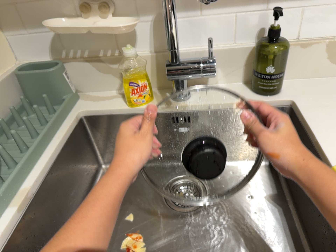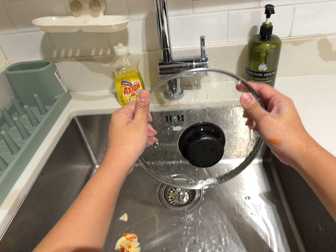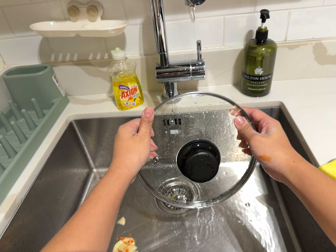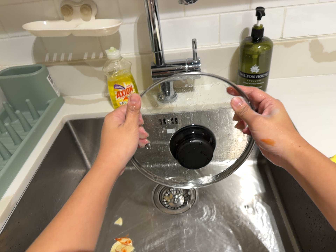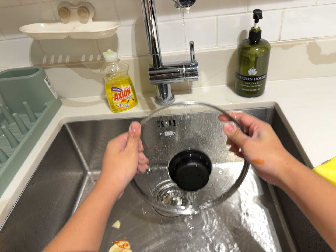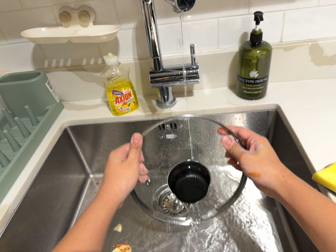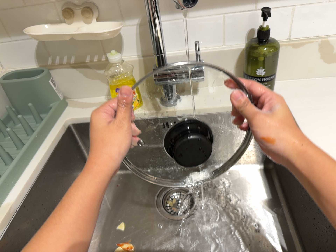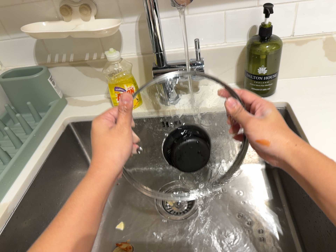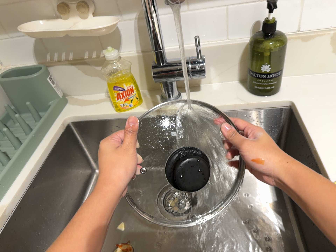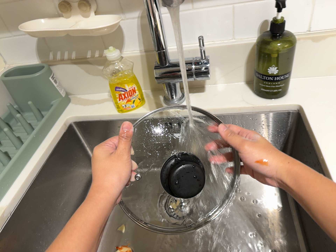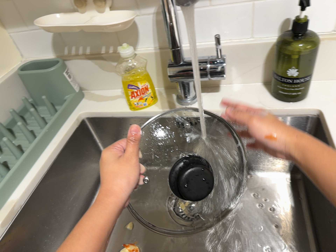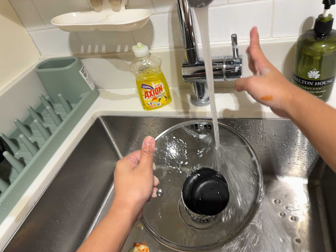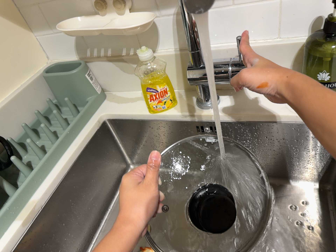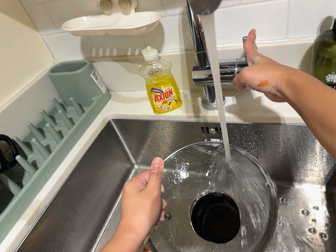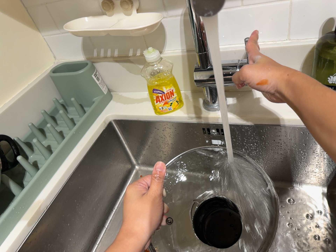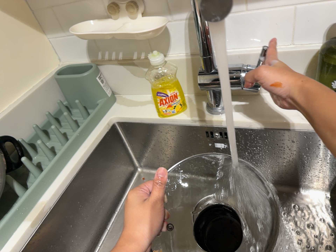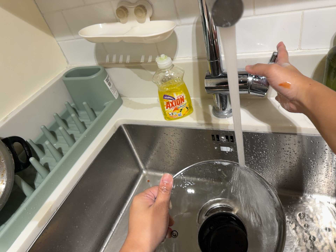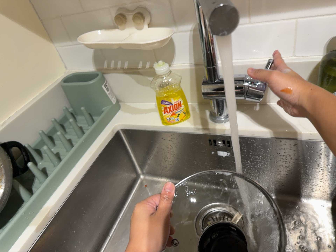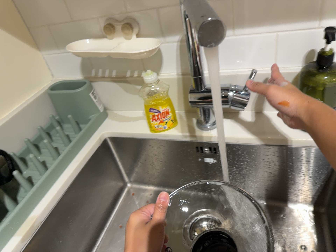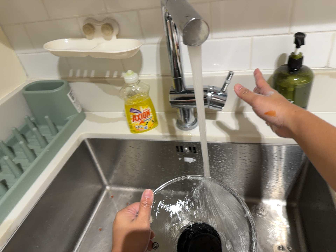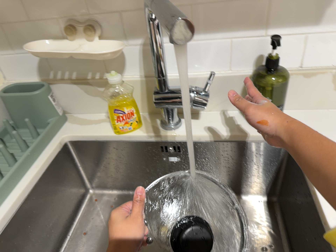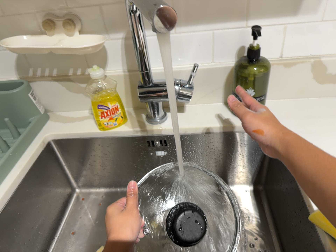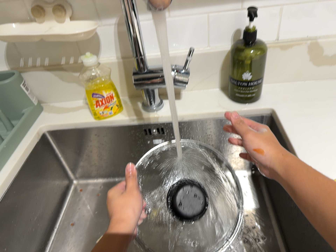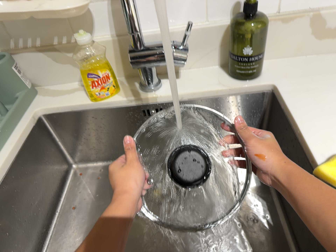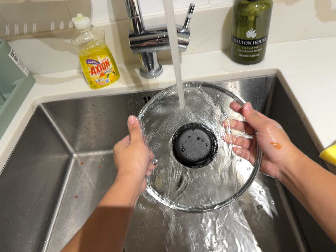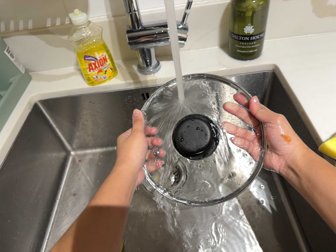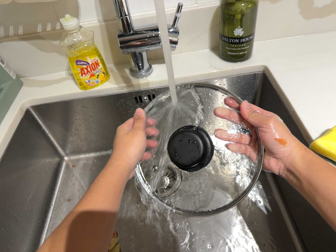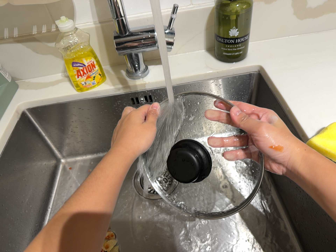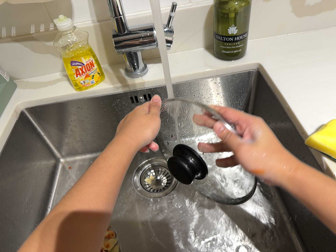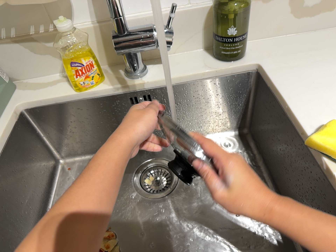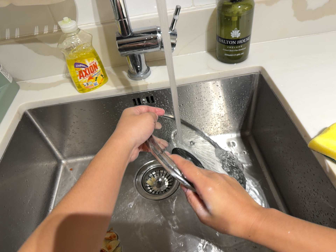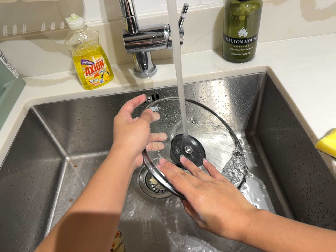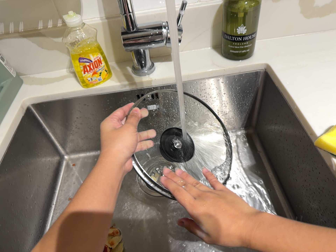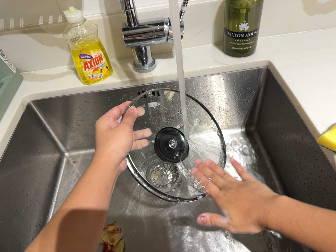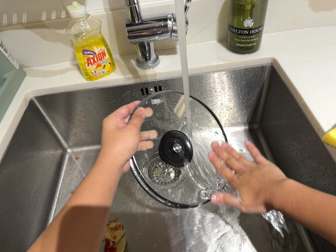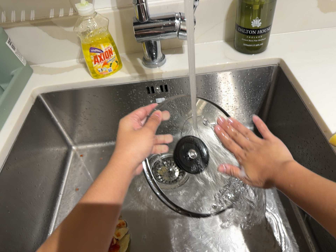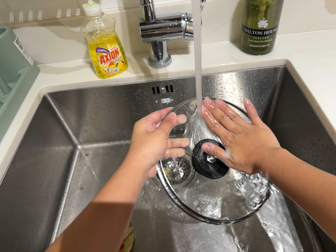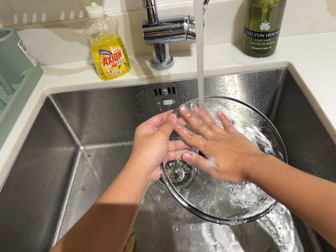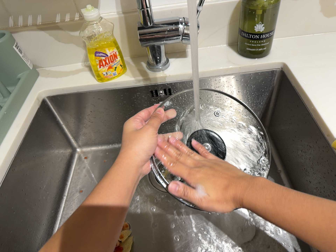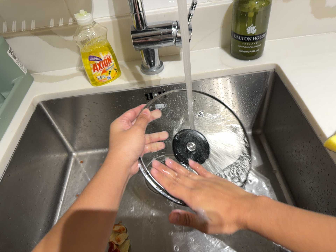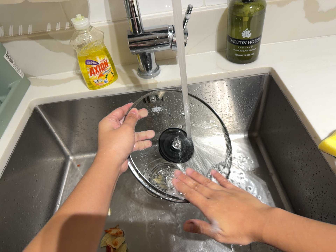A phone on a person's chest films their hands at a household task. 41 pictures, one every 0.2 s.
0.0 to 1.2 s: The camera shifts only a little, or ends up much as it began.
1.2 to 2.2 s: The camera pans to its left by about 10 degrees. It travels forward, toward the top of its view and to its right, about 10 cm, so what stands in front looms larger.
2.2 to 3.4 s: The camera shifts only a little, or ends up much as it began.
3.4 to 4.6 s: The camera pans to its right by about 20 degrees. It travels toward the bottom of its view, about 6 cm, so close, fixed things drift upward.
4.6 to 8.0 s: The camera shifts only a little, or ends up much as it began.
The film runs backward here.
